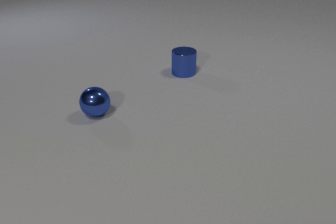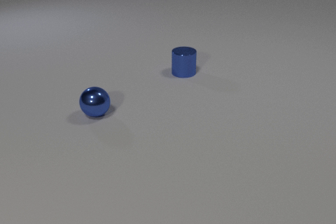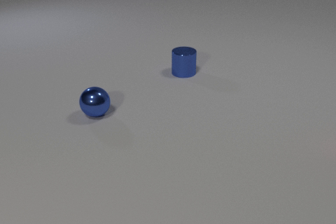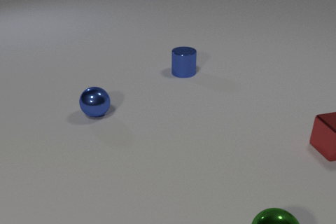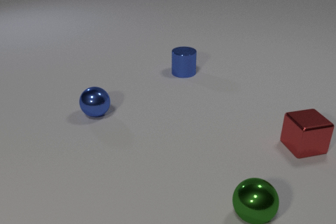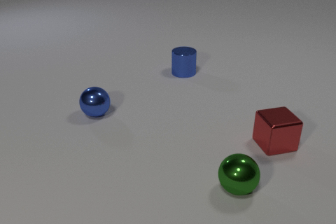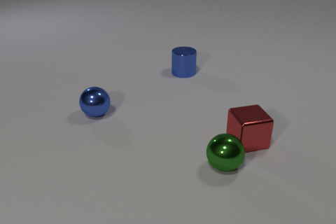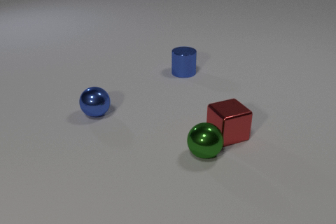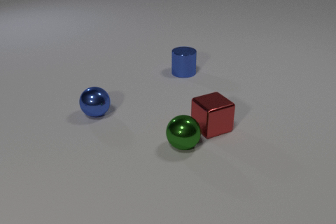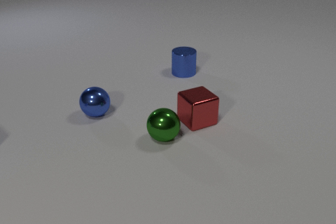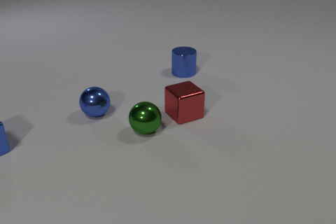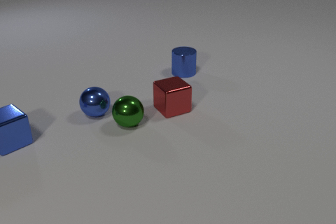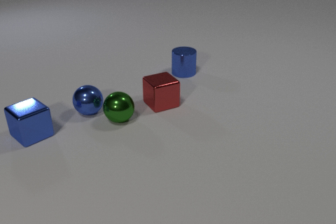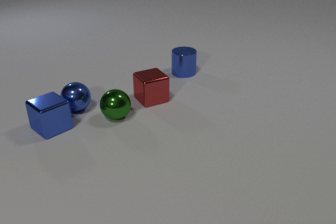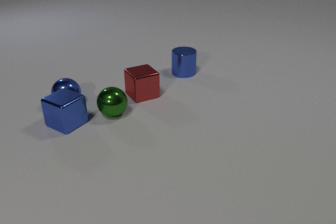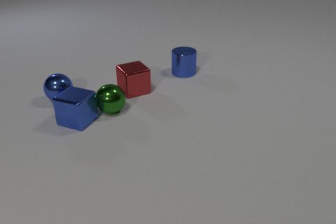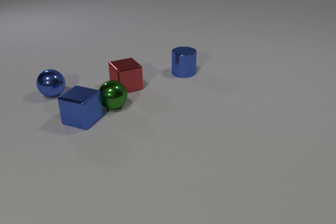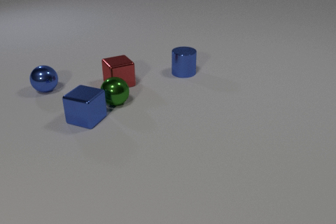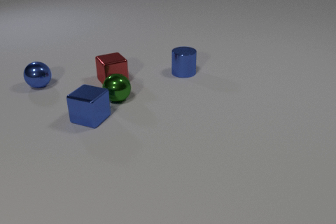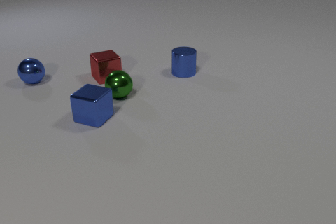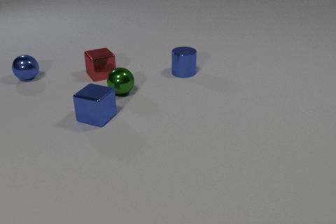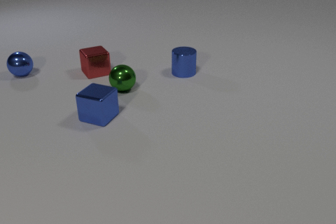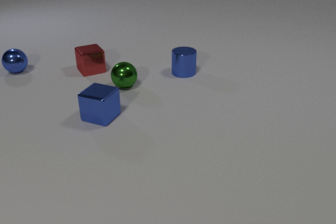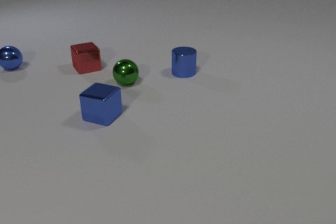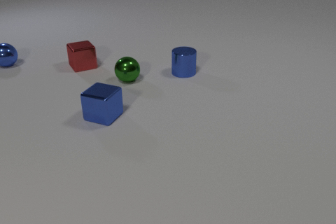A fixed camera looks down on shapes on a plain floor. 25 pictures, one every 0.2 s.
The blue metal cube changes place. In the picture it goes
to the right.
The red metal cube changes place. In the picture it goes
to the left.
0.0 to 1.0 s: The red metal cube comes in at the right edge, slides to the left. The green metal sphere comes in at the bottom edge, rolls away from the camera and to the left.
1.0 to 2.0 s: The red metal cube slides to the left and away from the camera. The green metal sphere rolls to the left and away from the camera. The blue metal cube comes in at the left edge. The red metal cube and the green metal sphere collide.
2.0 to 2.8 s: The red metal cube slides to the left and away from the camera. The green metal sphere rolls away from the camera and to the left. The blue metal sphere rolls to the left and away from the camera. The blue metal cube slides to the right. The green metal sphere and the blue metal sphere collide. The blue metal sphere and the blue metal cube collide.
2.8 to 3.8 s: The red metal cube slides away from the camera and to the left. The green metal sphere rolls away from the camera. The blue metal sphere rolls away from the camera and to the left. The blue metal cube slides to the right. The green metal sphere and the blue metal cube collide.
3.8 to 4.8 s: The red metal cube slides away from the camera and to the left. The green metal sphere rolls away from the camera. The blue metal sphere rolls away from the camera and to the left. The blue metal cube slides to the right.
What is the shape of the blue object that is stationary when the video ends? cylinder.
How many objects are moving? 4.
What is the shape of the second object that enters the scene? sphere.
